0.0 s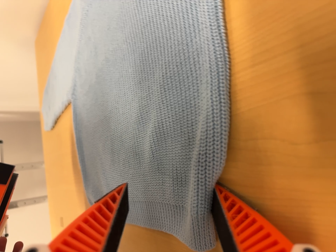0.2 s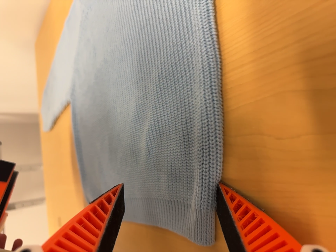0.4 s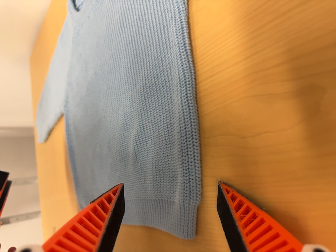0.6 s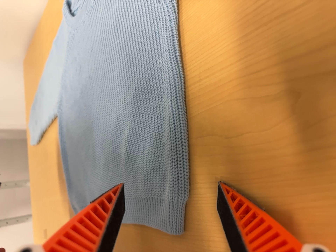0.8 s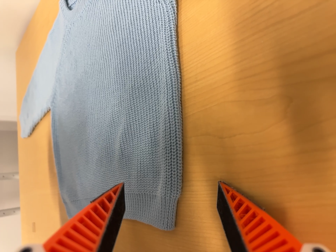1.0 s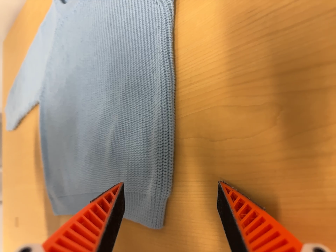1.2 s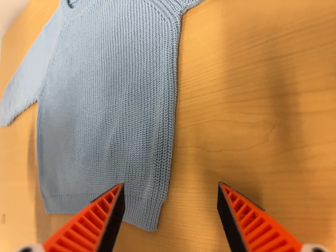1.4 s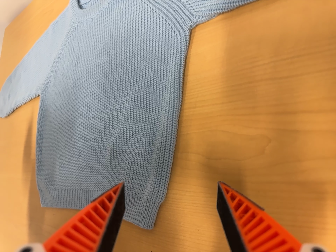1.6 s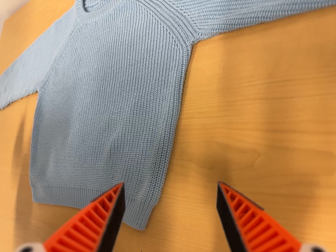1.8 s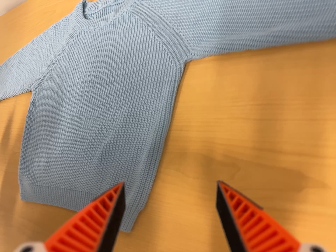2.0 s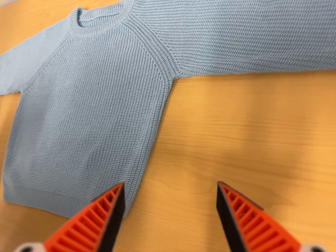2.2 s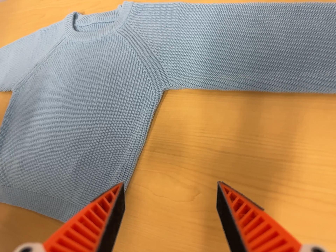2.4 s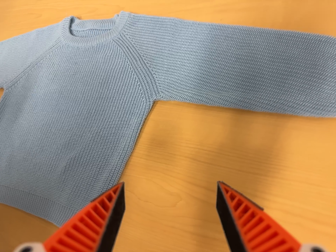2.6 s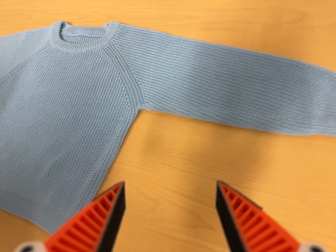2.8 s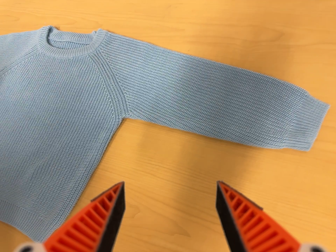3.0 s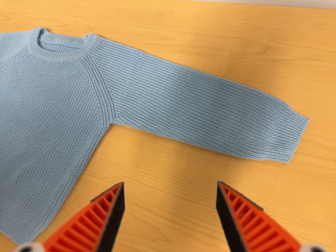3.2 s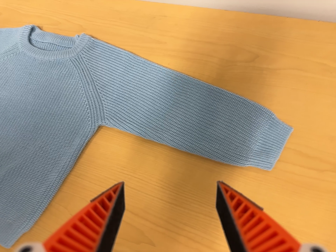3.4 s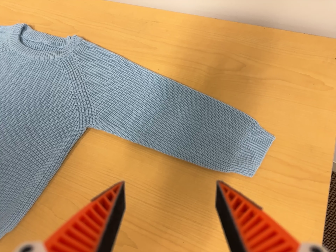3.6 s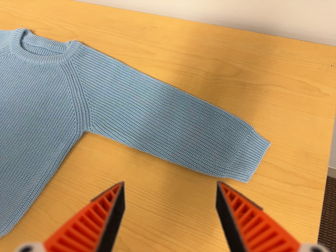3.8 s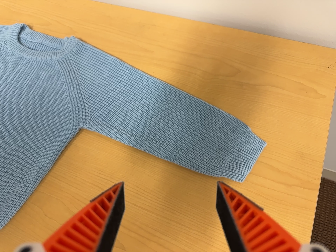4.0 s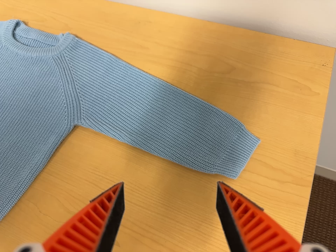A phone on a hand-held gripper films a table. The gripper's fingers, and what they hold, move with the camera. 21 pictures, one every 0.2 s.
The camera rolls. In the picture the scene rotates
clockwise.
The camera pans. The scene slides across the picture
to the left.
0.0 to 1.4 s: The camera pans to its right by about 10 degrees. It travels backward, about 10 cm, so what stands in front gets smaller. It rolls about its line of sight by about 10 degrees, and the scene rotates clockwise.
1.4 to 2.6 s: The scene slides to the left, as the camera pans about 15 degrees to its right. It travels backward and toward the top of its view, about 14 cm, so what stands in front gets smaller. It rolls about its line of sight by about 20 degrees, and the scene rotates clockwise.
2.6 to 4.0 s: The camera travels to its right and backward, about 8 cm, so close, fixed things drift to the left. It rolls about its line of sight by about 10 degrees, and the scene rotates clockwise.
The film runs backward here.
